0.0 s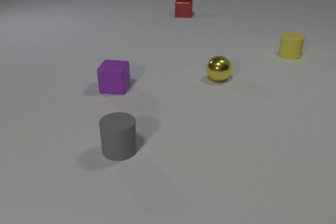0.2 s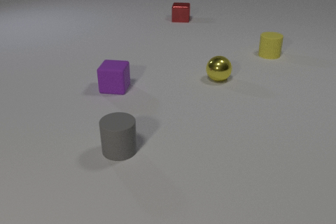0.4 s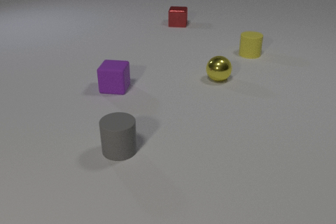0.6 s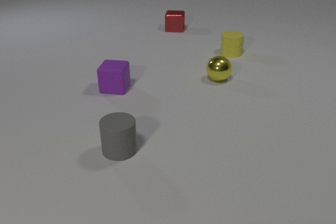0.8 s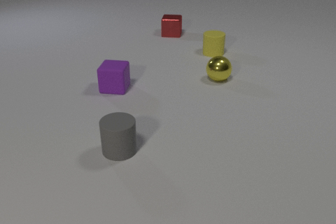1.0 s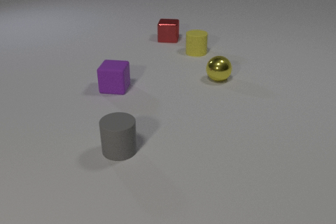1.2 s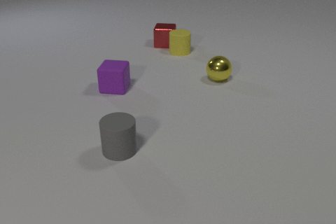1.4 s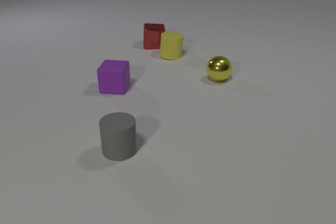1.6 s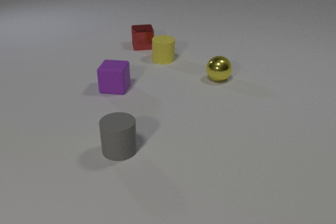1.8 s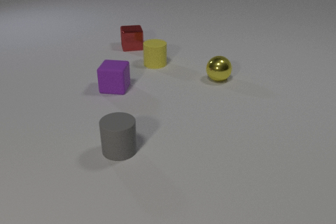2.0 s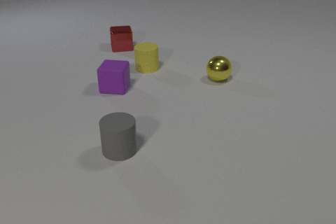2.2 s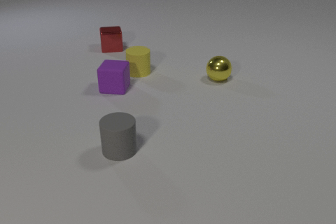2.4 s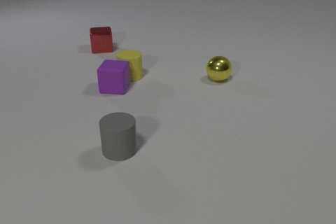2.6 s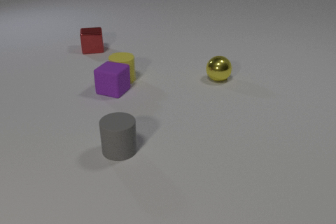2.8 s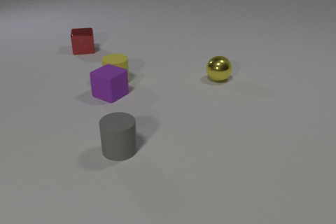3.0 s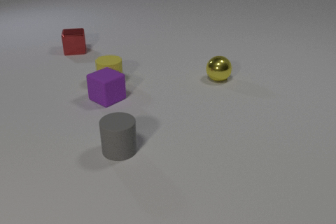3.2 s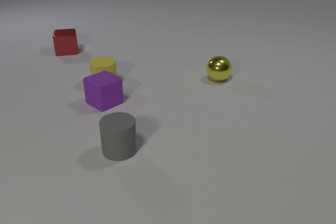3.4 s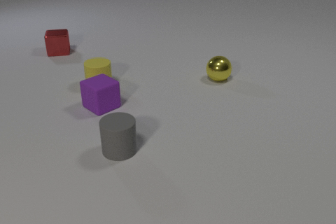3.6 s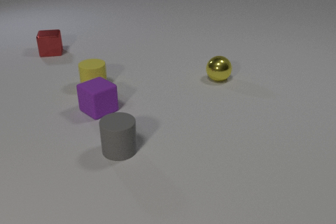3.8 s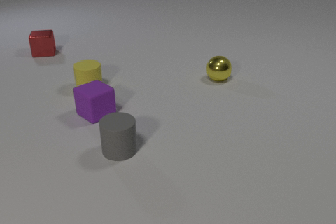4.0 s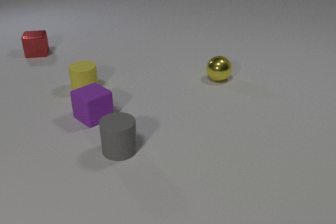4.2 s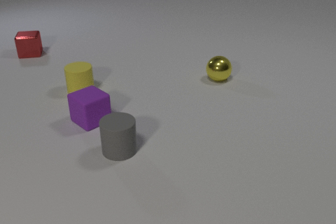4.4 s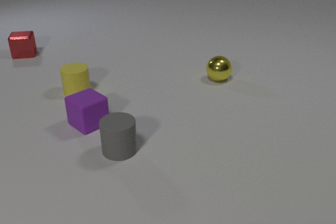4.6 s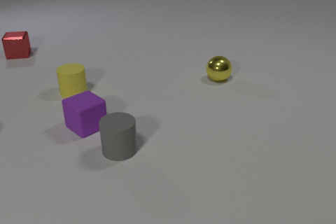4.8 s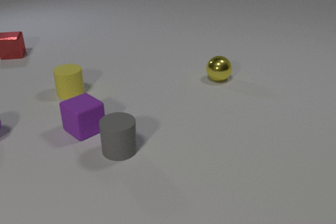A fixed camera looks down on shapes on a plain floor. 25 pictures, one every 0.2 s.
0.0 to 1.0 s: The yellow rubber cylinder slides to the left. The red metal cube slides toward the camera.
1.0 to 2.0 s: The yellow rubber cylinder slides to the left and toward the camera. The red metal cube slides to the left and toward the camera. The yellow rubber cylinder and the red metal cube collide.
2.0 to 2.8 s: The yellow rubber cylinder slides to the left and toward the camera. The red metal cube slides to the left. The purple rubber cube slides toward the camera, spins clockwise seen from above by about 30 degrees, its near face sliding to the left. The yellow rubber cylinder and the purple rubber cube collide.
2.8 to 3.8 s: The yellow rubber cylinder slides to the left and toward the camera. The red metal cube slides to the left. The purple rubber cube slides toward the camera.
3.8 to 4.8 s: The yellow rubber cylinder slides to the left. The red metal cube slides to the left. The purple rubber cube slides toward the camera and to the left.
Are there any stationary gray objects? yes.
What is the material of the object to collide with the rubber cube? rubber.
How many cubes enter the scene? 0.
